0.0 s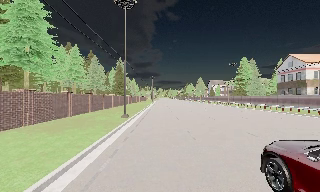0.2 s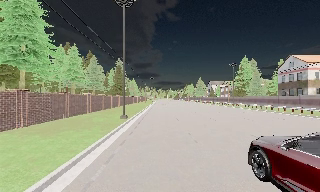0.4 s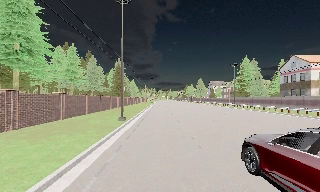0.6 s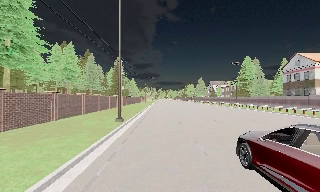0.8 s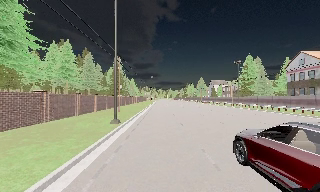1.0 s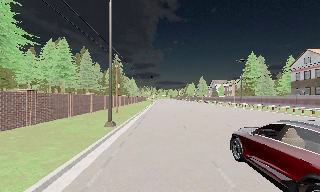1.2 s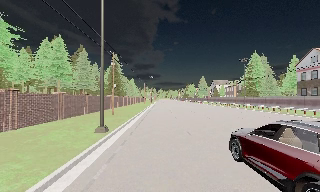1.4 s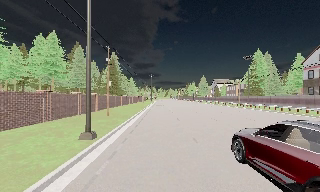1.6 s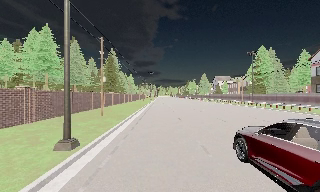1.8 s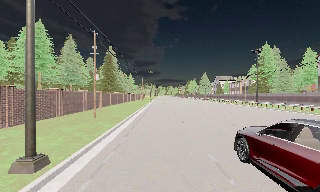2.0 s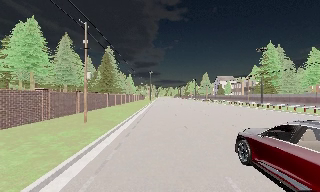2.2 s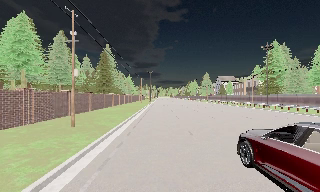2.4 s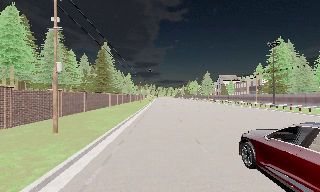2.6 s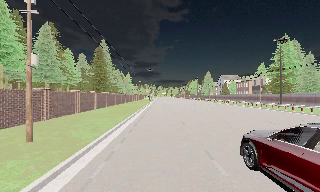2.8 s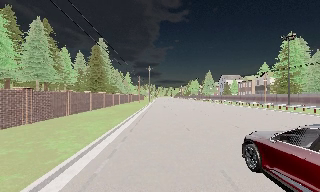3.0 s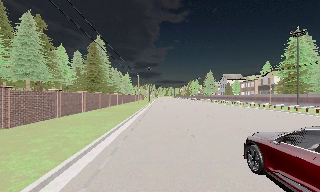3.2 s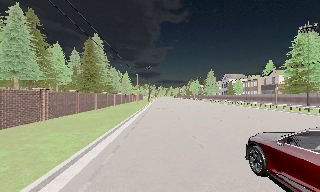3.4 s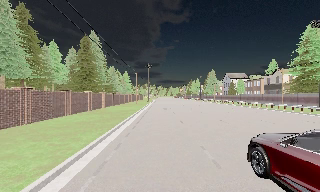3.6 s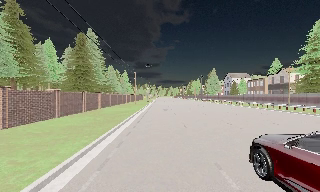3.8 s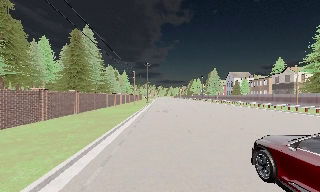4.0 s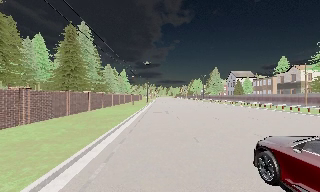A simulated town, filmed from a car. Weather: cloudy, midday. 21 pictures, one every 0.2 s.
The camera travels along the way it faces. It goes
forward.
0.0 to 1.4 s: The camera travels forward, about 8 m, so what stands in front looms larger. It gains speed.
1.4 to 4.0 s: The camera travels forward, about 20 m, so what stands in front looms larger.
The film runs forward here.
